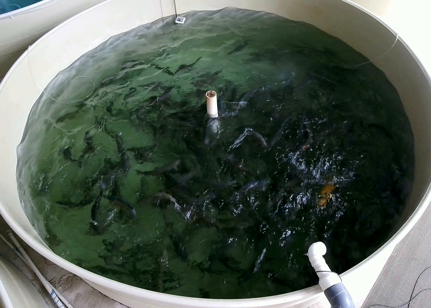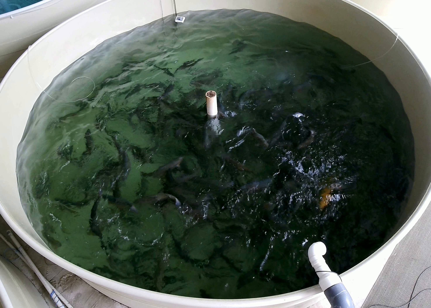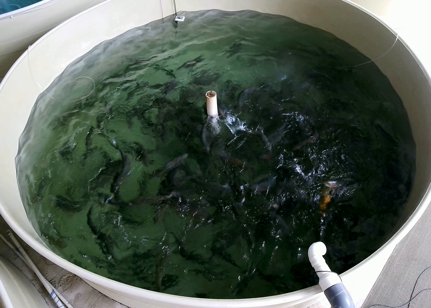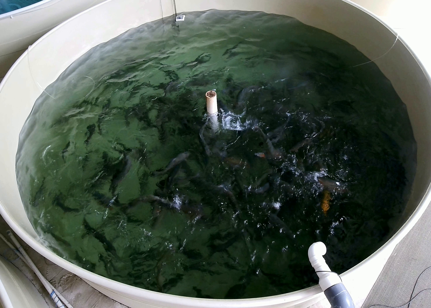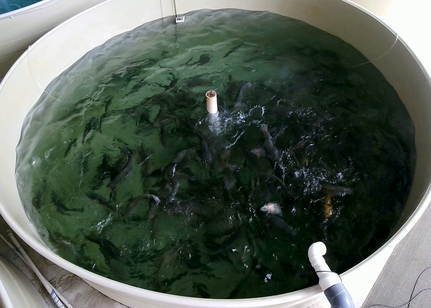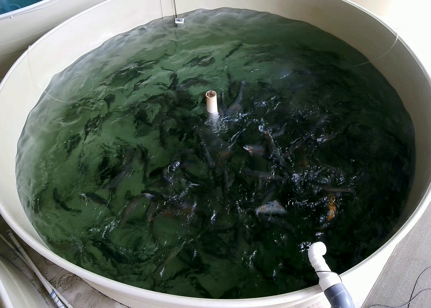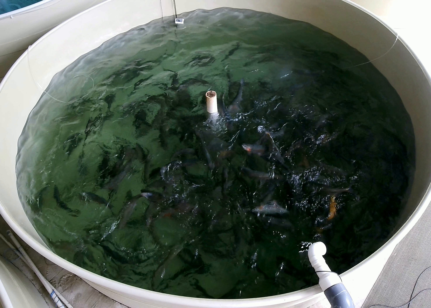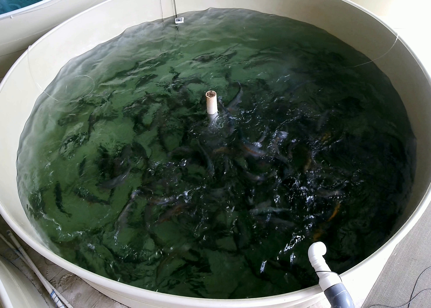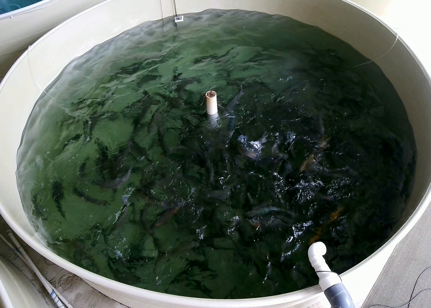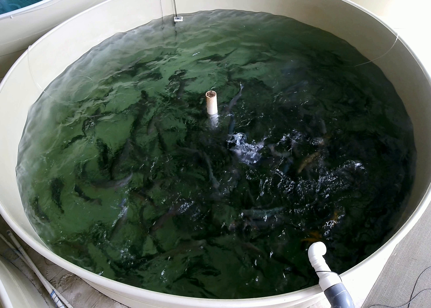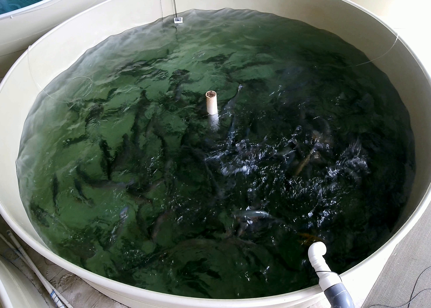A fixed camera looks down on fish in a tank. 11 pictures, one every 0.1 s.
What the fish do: Weak feeding.
